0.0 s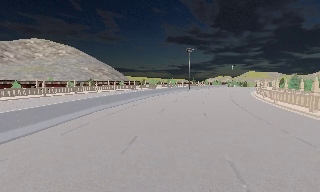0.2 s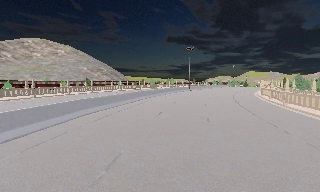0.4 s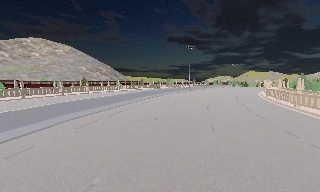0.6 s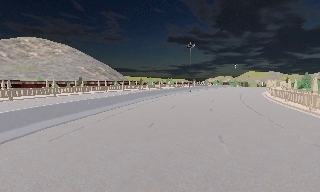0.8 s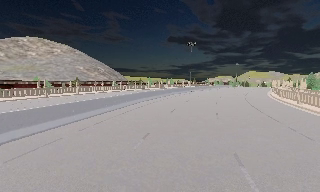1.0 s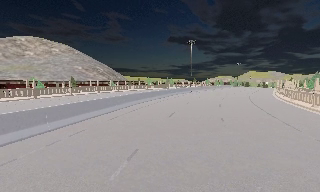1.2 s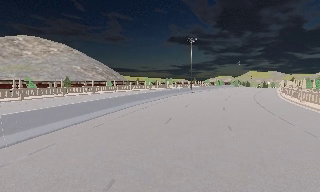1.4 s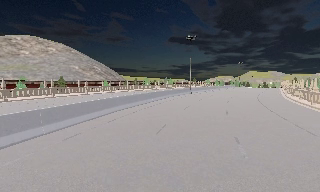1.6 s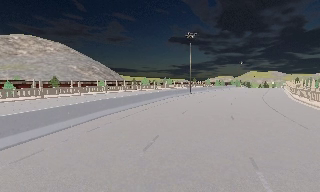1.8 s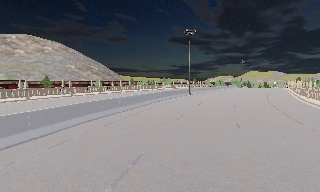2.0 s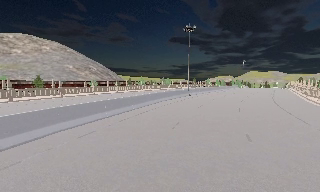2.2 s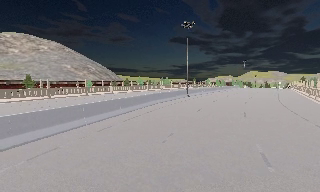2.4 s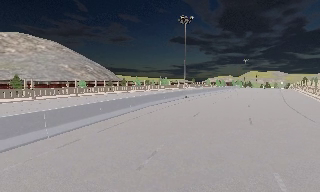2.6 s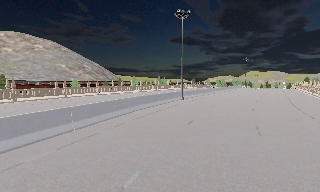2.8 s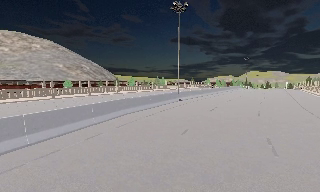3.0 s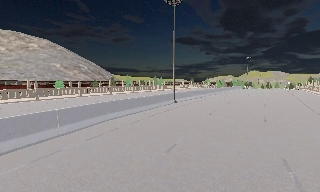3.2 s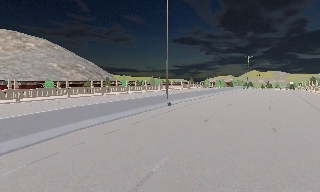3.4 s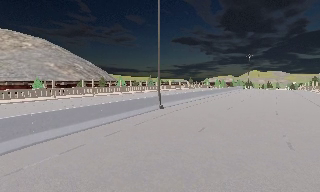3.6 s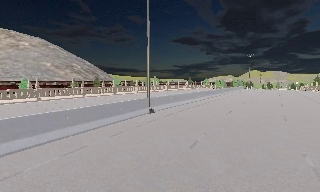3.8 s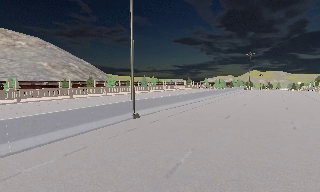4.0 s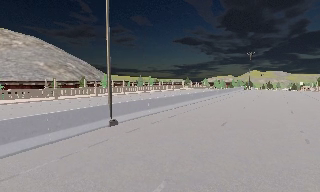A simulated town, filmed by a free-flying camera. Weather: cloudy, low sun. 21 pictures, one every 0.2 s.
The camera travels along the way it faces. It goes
forward.
0.0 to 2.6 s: The camera travels forward, about 25 m, so what stands in front looms larger.
2.6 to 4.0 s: The camera travels forward and to its right, about 15 m, so what stands in front looms larger.
The film runs forward here.
